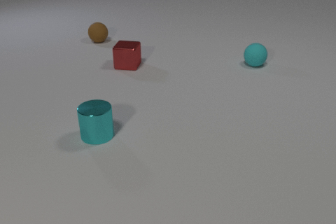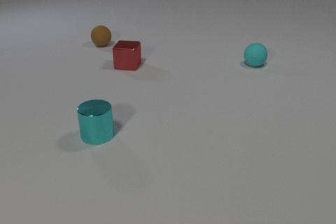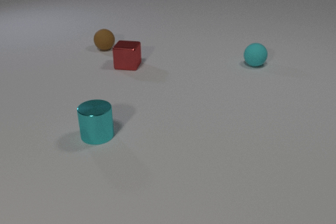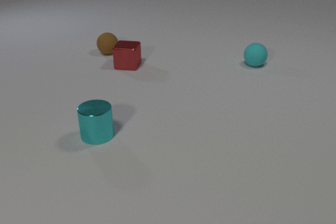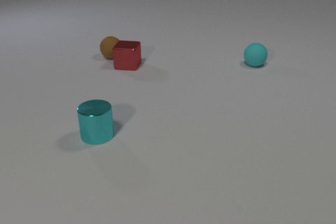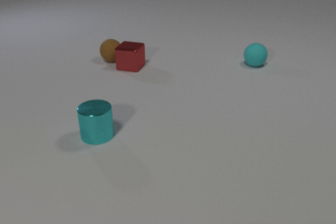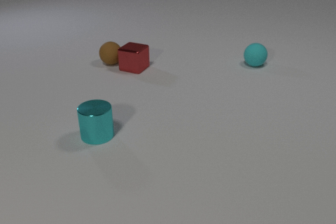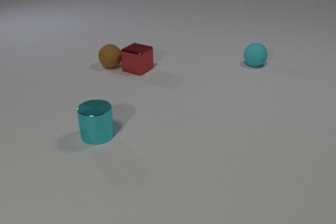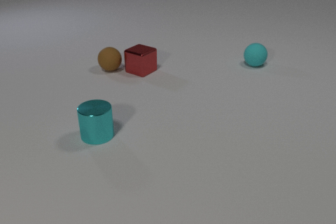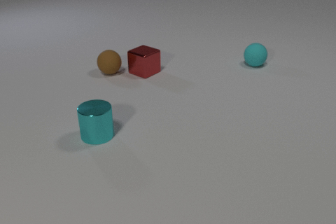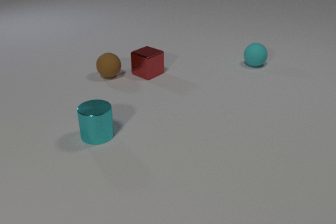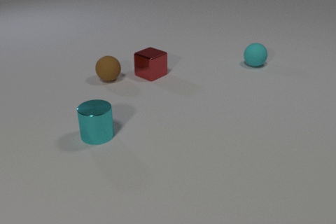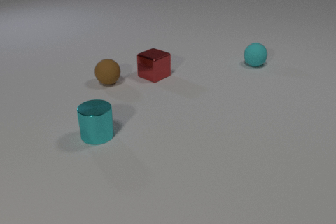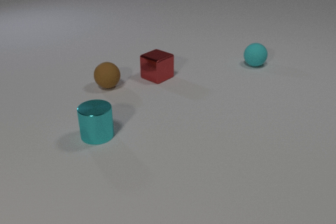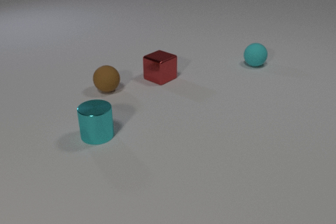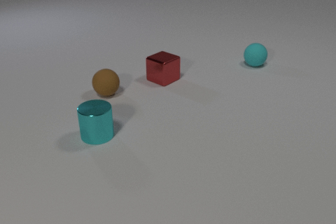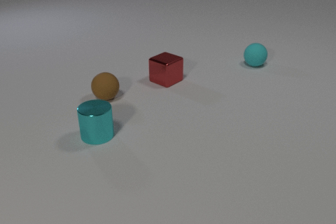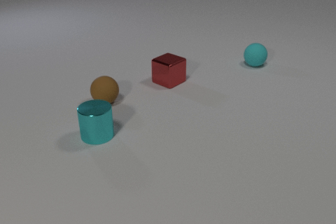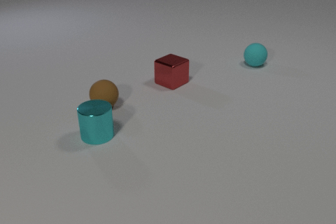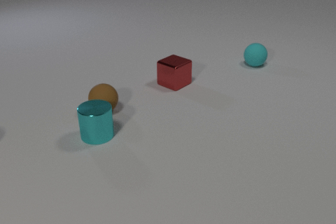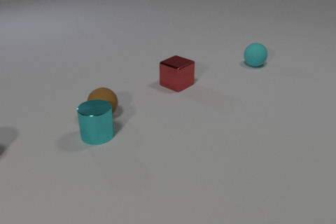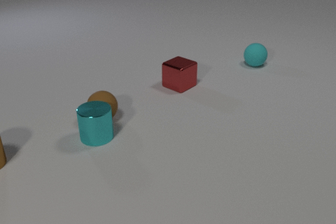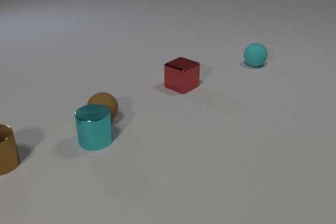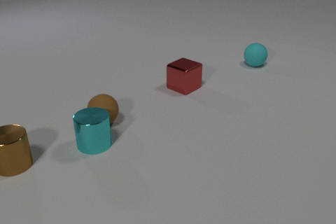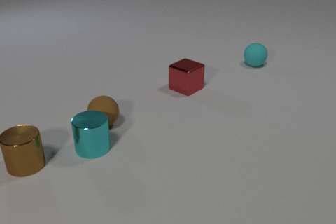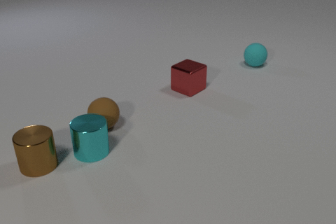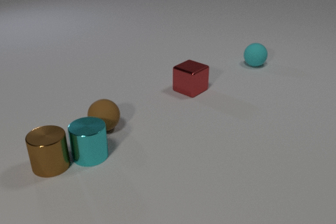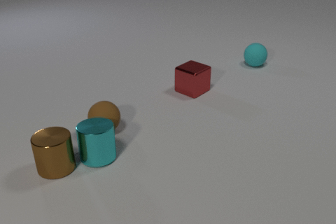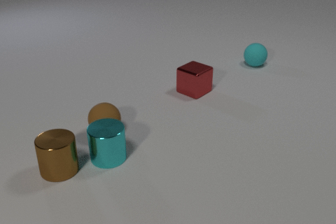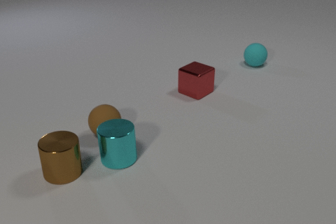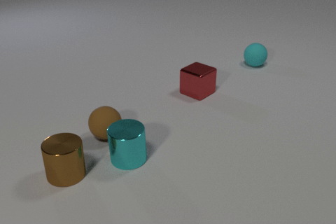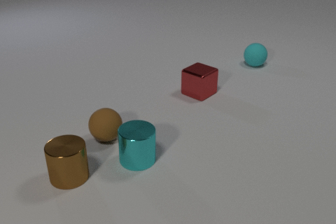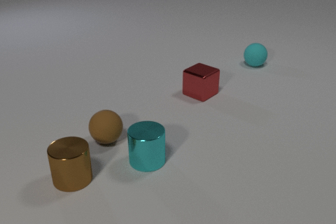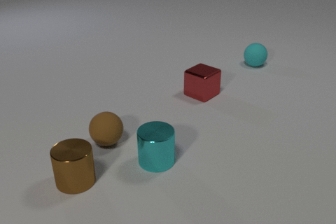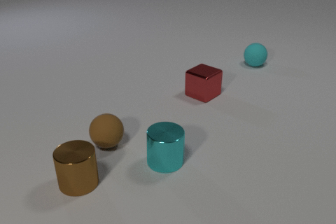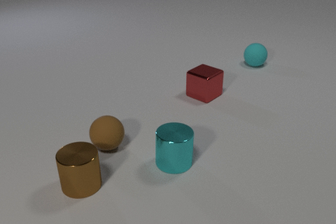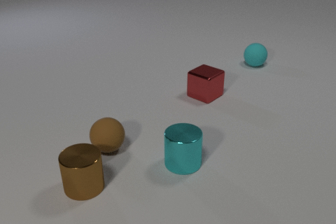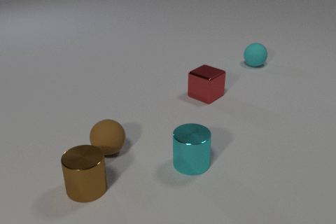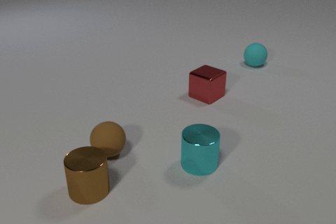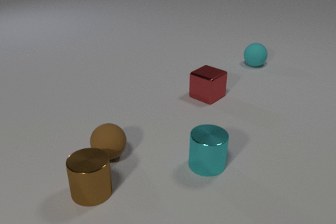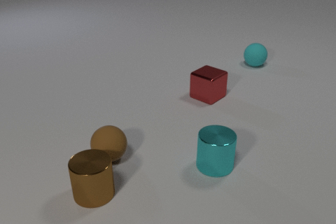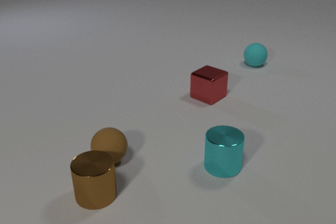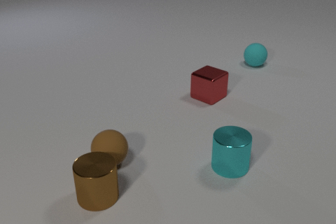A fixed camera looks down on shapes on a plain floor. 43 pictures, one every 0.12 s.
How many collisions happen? 3.
What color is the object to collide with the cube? brown.
What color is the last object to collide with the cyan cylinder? brown.
0.00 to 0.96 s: The brown rubber sphere rolls toward the camera. The red metal cube slides toward the camera and to the right, spins so that its near face slides to the left, clockwise seen from above. The brown rubber sphere and the red metal cube collide.
0.96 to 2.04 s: The brown rubber sphere rolls toward the camera. The red metal cube slides to the right and toward the camera.
2.04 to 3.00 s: The brown rubber sphere rolls toward the camera. The red metal cube slides to the right and toward the camera. The cyan metal cylinder slides toward the camera. The brown metal cylinder comes in at the left edge, slides to the right and toward the camera. The brown rubber sphere and the cyan metal cylinder collide.
3.00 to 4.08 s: The brown rubber sphere rolls toward the camera. The red metal cube slides to the right and toward the camera. The cyan metal cylinder slides to the right. The brown metal cylinder slides toward the camera and to the right. The cyan metal cylinder and the brown metal cylinder collide.
4.08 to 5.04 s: The brown rubber sphere rolls toward the camera. The red metal cube slides to the right. The cyan metal cylinder slides to the right. The brown metal cylinder slides toward the camera and to the right.
